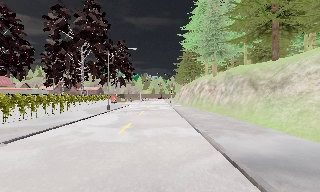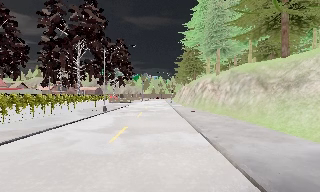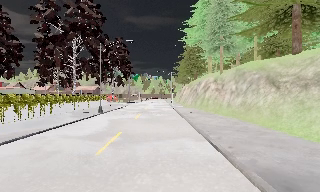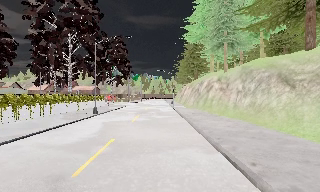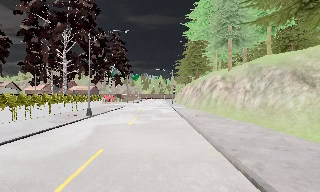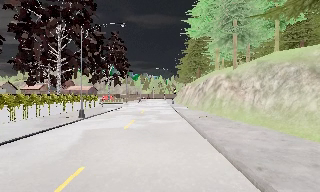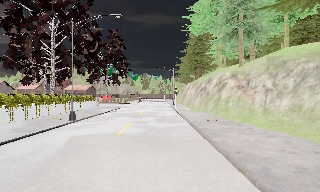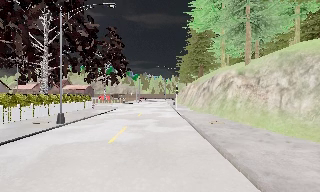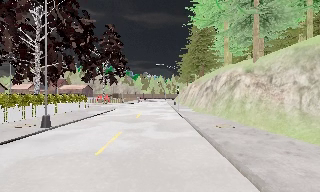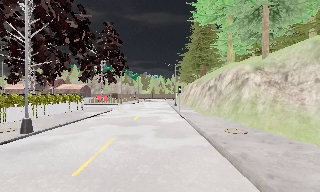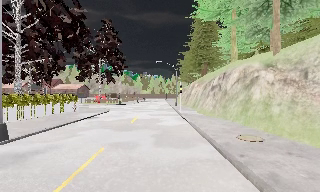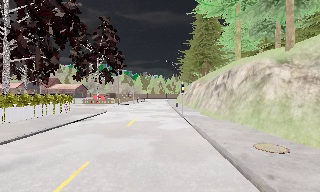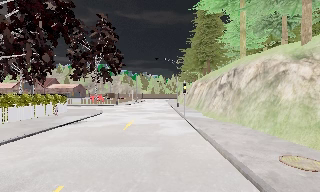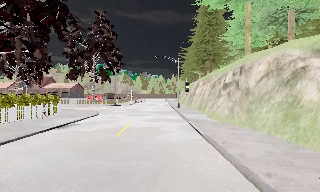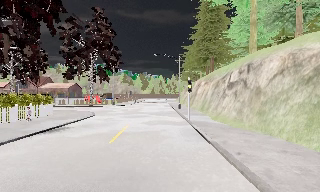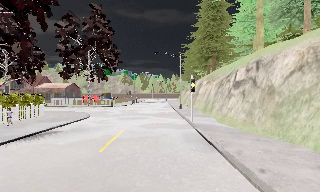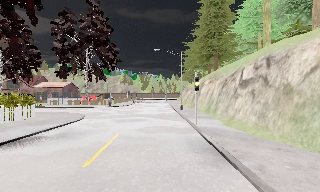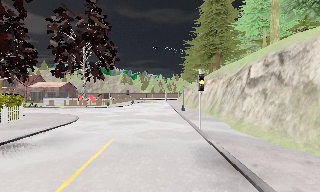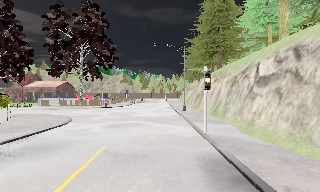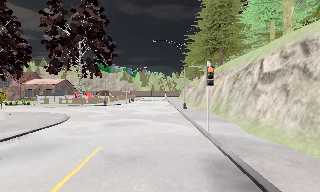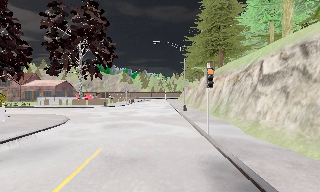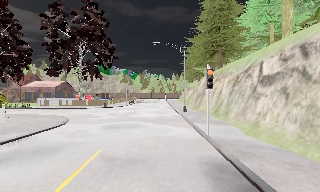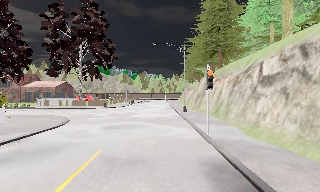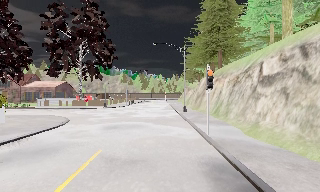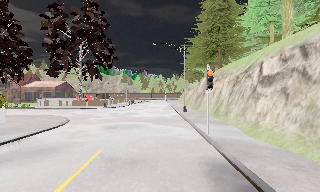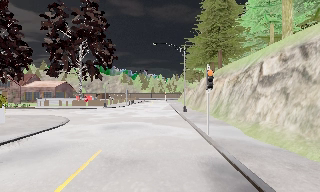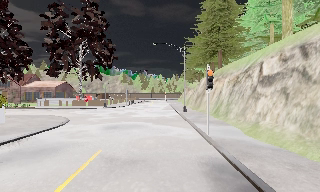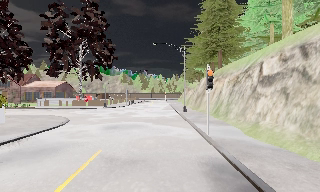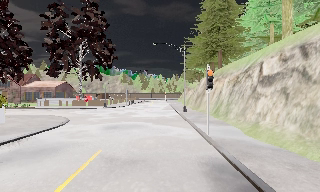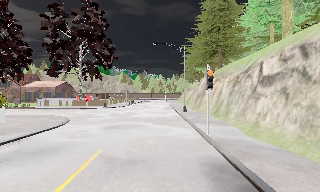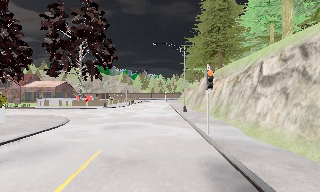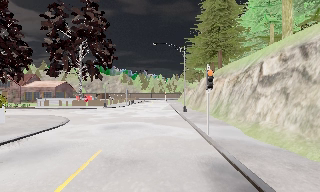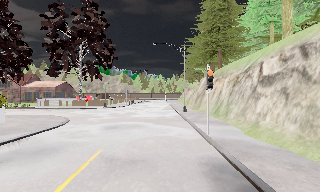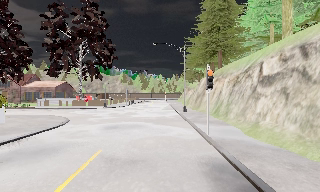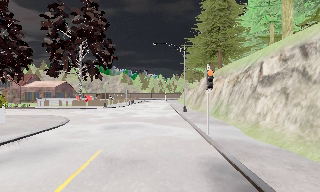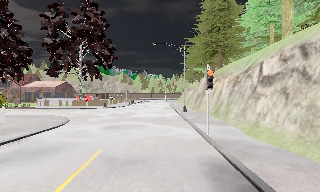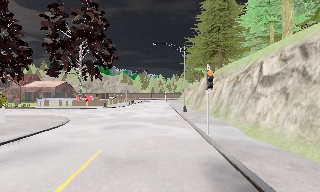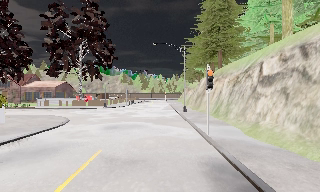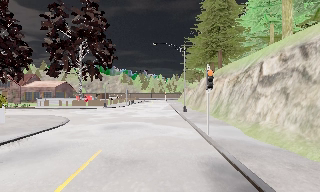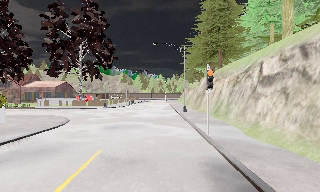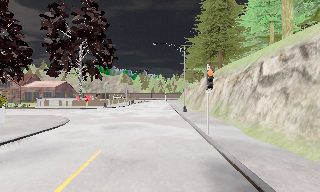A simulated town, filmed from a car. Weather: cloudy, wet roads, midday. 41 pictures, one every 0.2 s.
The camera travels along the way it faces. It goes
forward.
0.0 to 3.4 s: The camera travels forward, about 20 m, so what stands in front looms larger.
3.4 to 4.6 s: The camera travels forward, about 1.5 m, so what stands in front looms larger. It loses speed.
4.6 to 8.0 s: The camera keeps its place and its aim.
The film runs forward here.
